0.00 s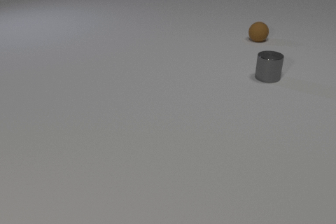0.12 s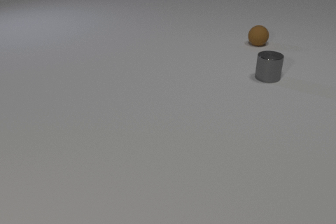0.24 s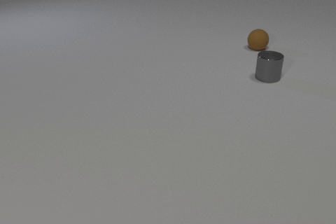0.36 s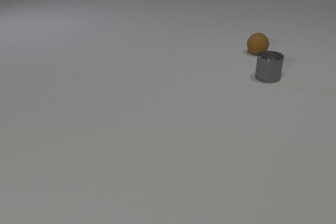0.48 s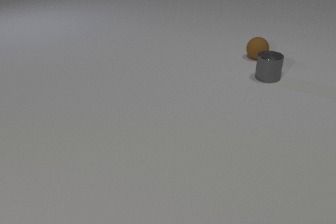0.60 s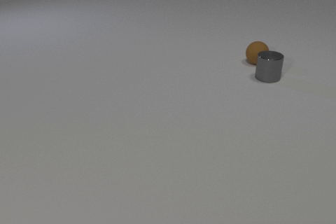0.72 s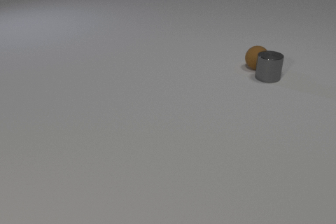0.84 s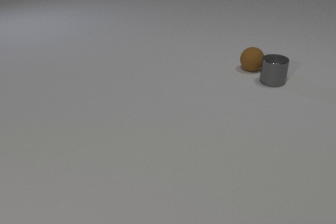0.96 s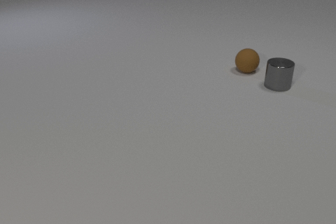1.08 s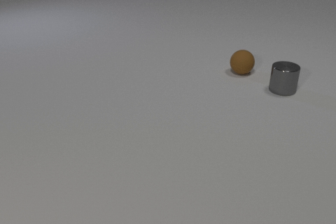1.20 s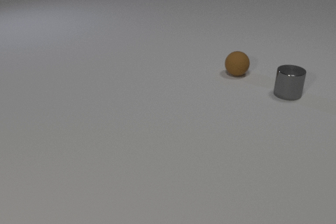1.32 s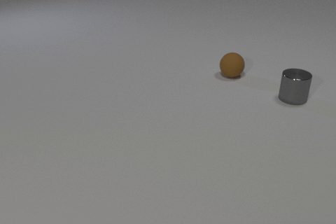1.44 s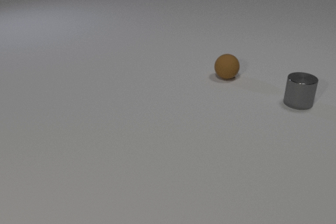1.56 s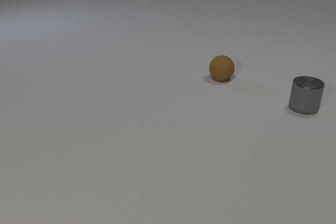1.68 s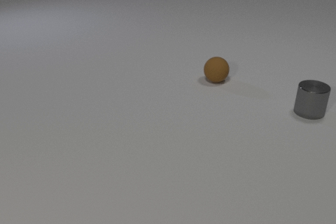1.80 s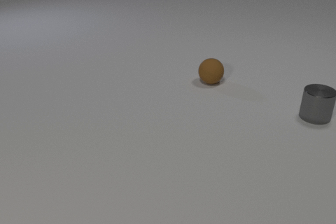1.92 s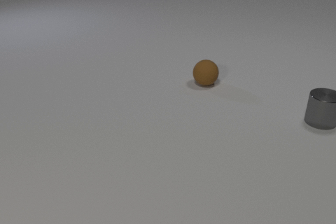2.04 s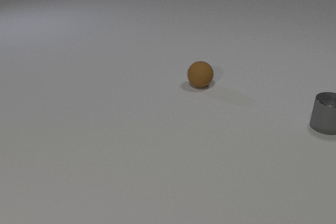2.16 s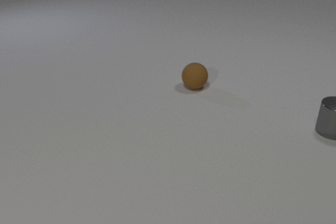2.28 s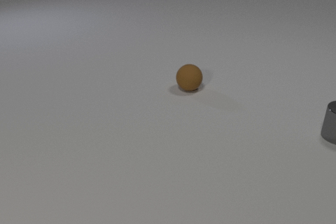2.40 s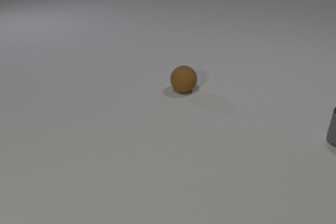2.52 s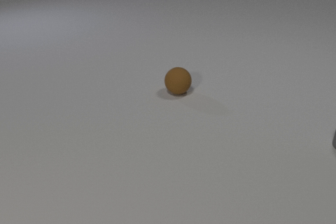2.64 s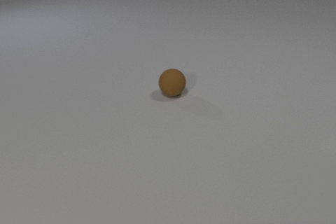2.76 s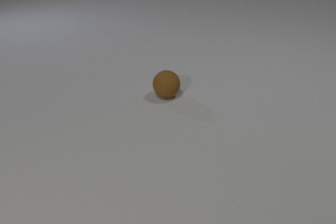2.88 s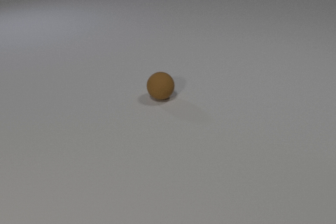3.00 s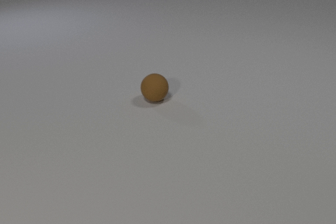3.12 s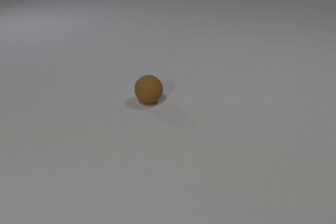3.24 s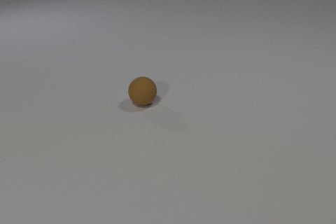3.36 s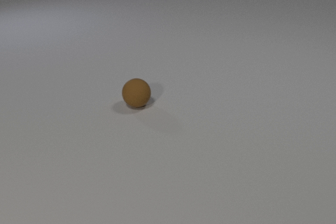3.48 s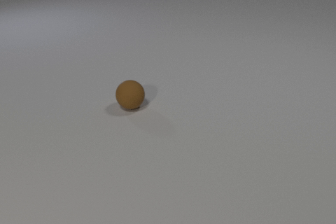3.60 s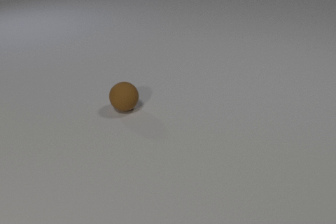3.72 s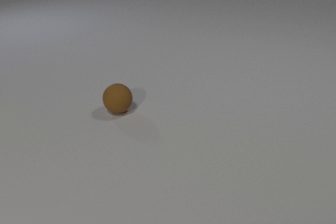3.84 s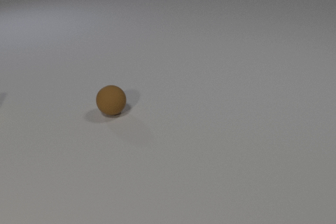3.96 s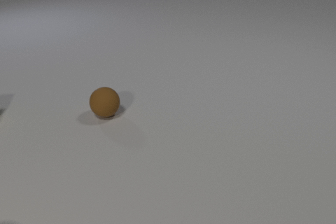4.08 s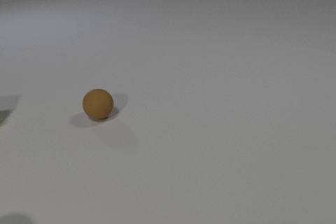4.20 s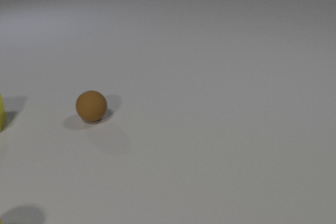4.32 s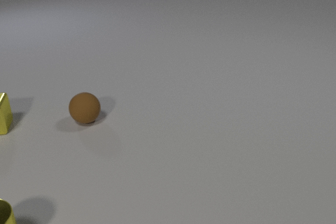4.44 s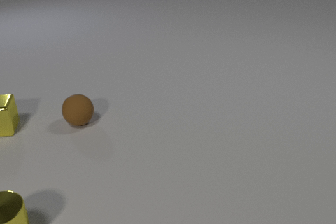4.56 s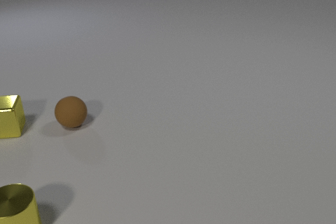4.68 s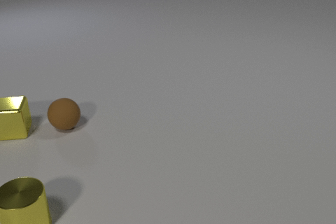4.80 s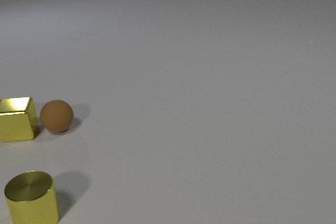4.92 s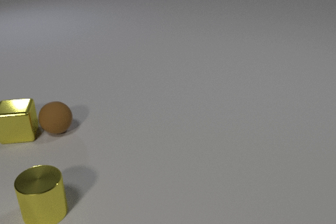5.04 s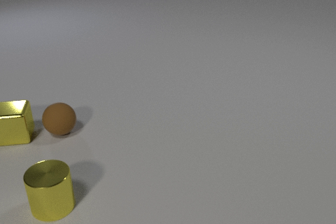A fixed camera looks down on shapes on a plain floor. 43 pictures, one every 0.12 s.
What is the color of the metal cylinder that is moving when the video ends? yellow.
Are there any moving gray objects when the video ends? no.
What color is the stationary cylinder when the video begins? gray.
0.00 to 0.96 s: The brown rubber sphere rolls toward the camera. The gray metal cylinder slides toward the camera and to the right. The brown rubber sphere and the gray metal cylinder collide.
0.96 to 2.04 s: The brown rubber sphere rolls to the left and toward the camera. The gray metal cylinder slides toward the camera and to the right.
2.04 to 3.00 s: The brown rubber sphere rolls to the left and toward the camera. The gray metal cylinder slides toward the camera and to the right, leaves at the right edge.
3.00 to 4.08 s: The brown rubber sphere rolls to the left and toward the camera.
4.08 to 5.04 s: The brown rubber sphere rolls to the left and toward the camera. The yellow metal cube comes in at the left edge, slides toward the camera and to the right. The yellow metal cylinder comes in at the bottom edge, slides to the right and away from the camera. The brown rubber sphere and the yellow metal cube collide.
